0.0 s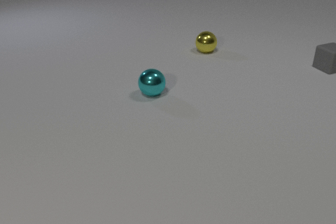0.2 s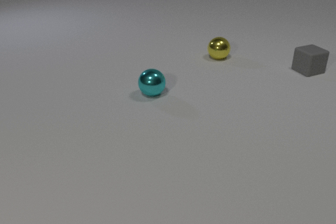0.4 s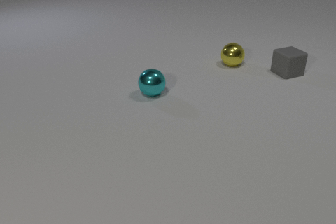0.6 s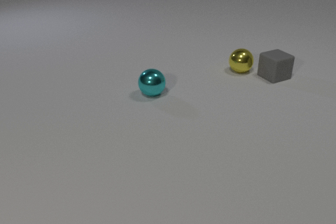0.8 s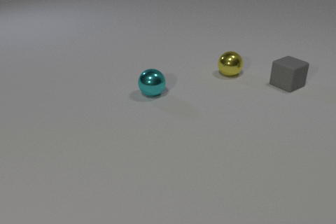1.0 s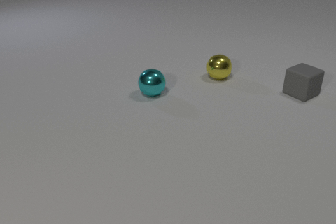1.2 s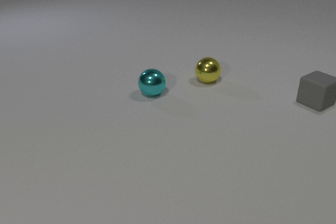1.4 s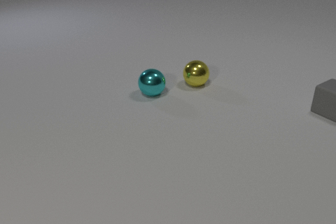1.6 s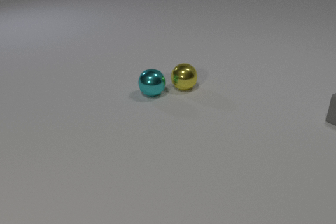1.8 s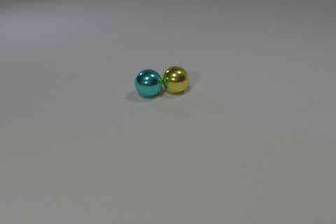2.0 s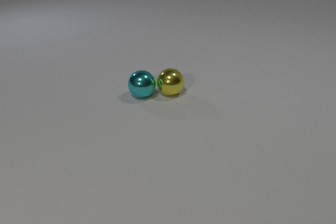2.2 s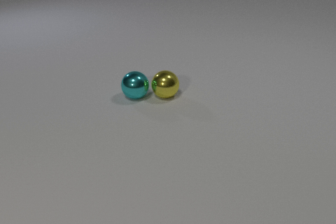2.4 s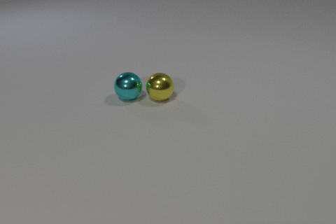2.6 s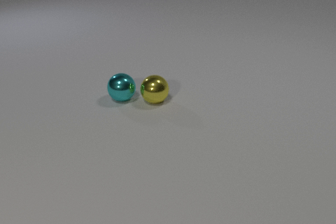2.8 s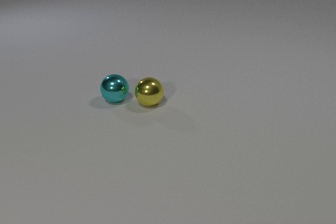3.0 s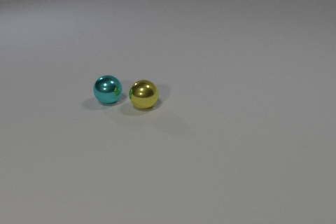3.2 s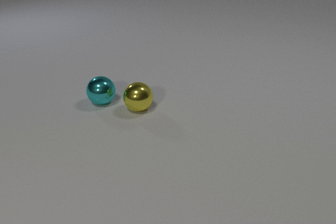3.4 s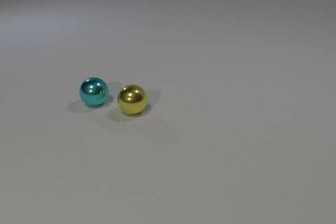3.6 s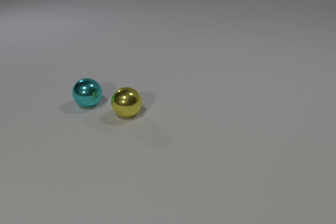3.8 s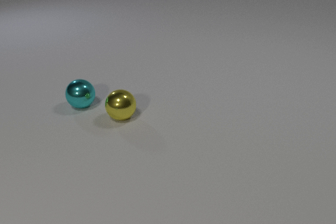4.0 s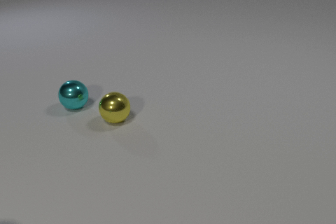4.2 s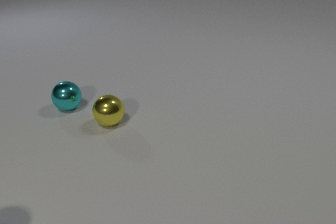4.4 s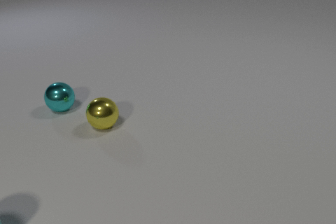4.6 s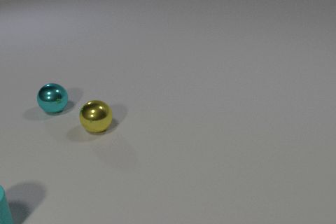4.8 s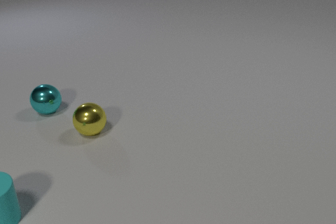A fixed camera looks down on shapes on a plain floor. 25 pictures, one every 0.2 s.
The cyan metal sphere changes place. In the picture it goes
to the left.
The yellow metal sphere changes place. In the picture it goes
toward the camera.
0.0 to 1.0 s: The gray rubber cube slides toward the camera. The yellow metal sphere rolls toward the camera. The gray rubber cube and the yellow metal sphere collide.
1.0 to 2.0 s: The gray rubber cube slides to the right and toward the camera, leaves at the right edge. The yellow metal sphere rolls to the left and toward the camera. The cyan metal sphere rolls to the left. The yellow metal sphere and the cyan metal sphere collide.
2.0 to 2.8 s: The yellow metal sphere rolls toward the camera and to the left. The cyan metal sphere rolls to the left.
2.8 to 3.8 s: The yellow metal sphere rolls to the left and toward the camera. The cyan metal sphere rolls to the left.
3.8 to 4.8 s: The yellow metal sphere rolls to the left and toward the camera. The cyan metal sphere rolls to the left. The cyan rubber cylinder comes in at the left edge, slides away from the camera and to the right.
What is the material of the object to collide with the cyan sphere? metal.
What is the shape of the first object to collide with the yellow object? cube.
What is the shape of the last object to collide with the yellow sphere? sphere.
